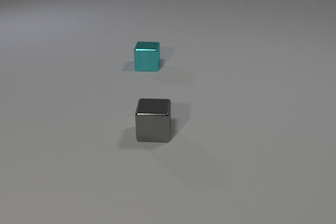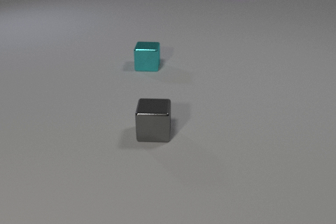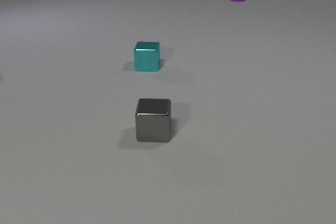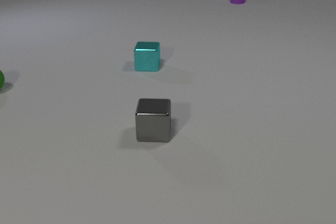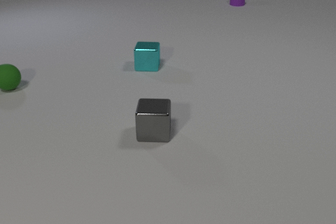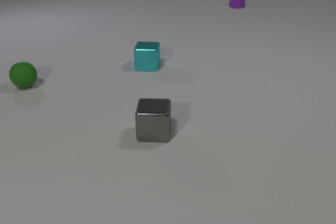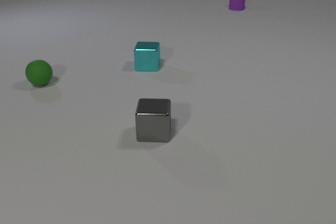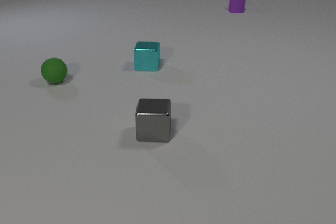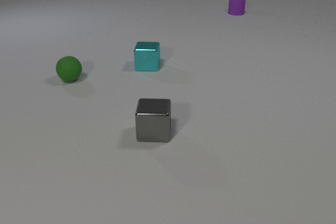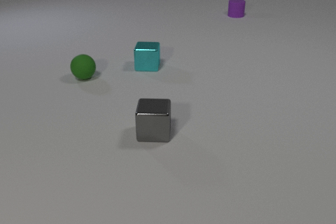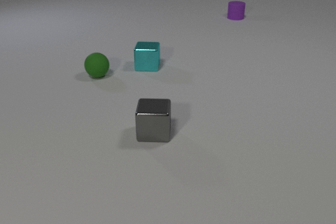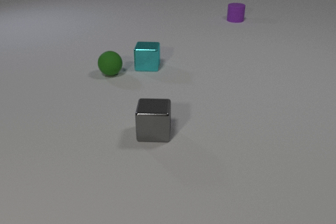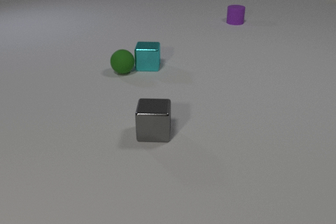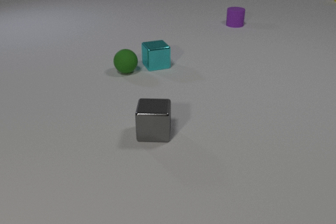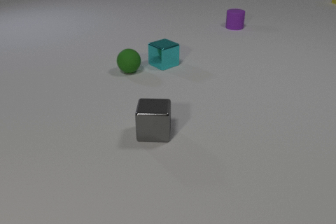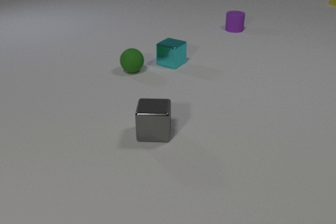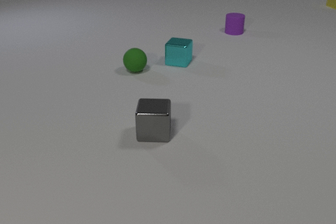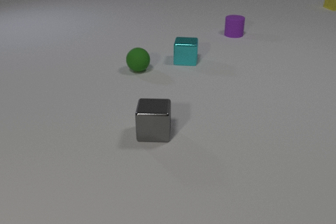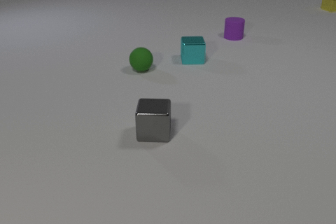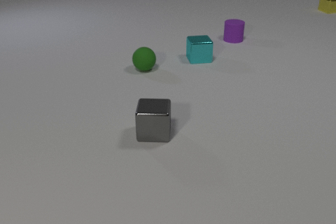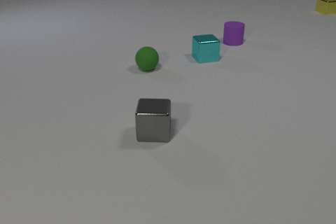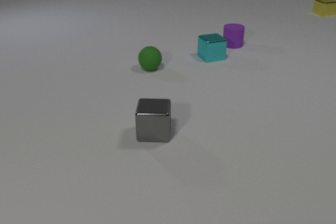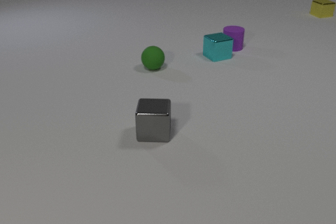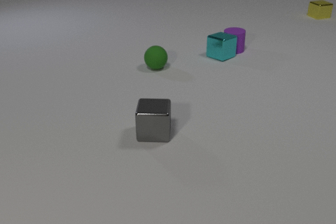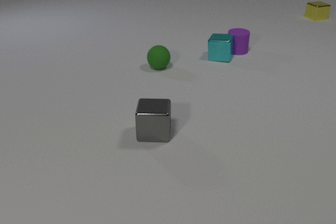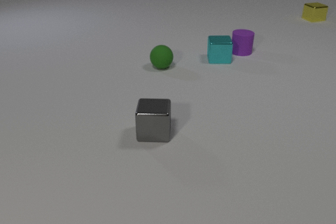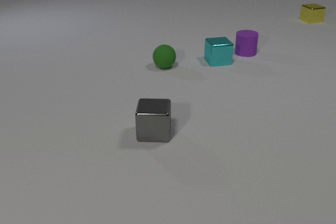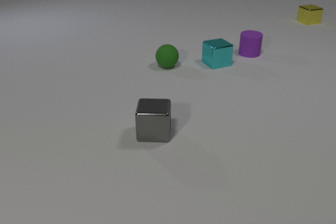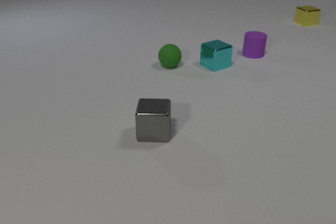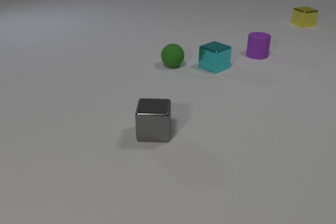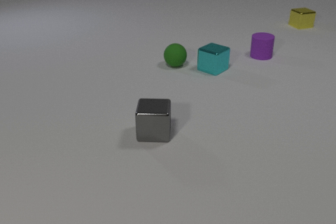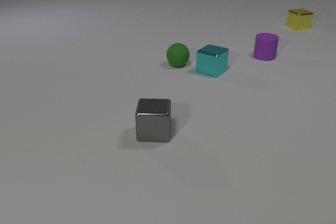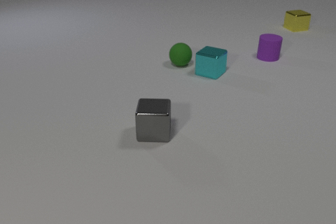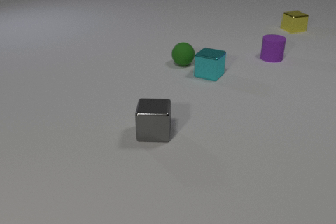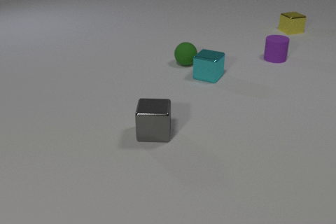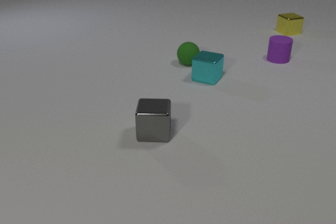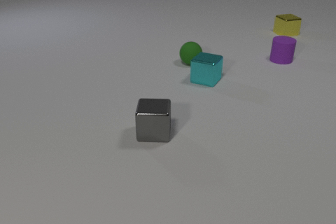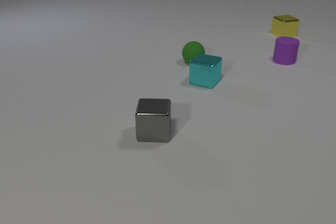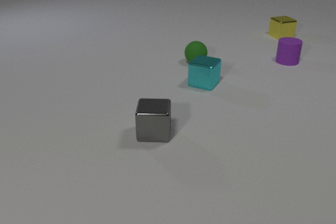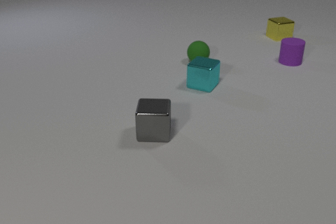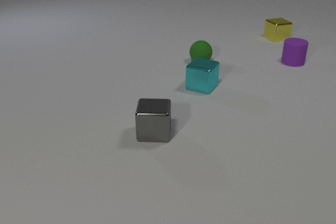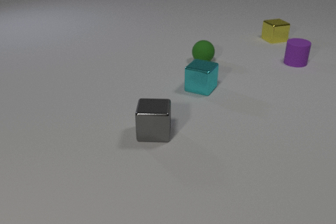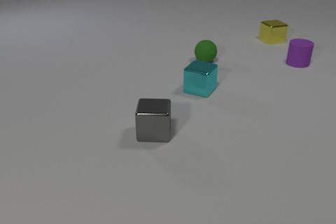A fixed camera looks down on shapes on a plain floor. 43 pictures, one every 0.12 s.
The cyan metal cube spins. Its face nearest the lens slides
to the right.
The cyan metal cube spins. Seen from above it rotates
counterclockwise.
0.00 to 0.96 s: The green rubber sphere comes in at the left edge, rolls to the right. The purple rubber cylinder slides toward the camera.
0.96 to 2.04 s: The green rubber sphere rolls to the right. The cyan metal cube slides to the right, spins so that its near face slides to the right, counterclockwise seen from above. The purple rubber cylinder slides toward the camera. The yellow metal cube comes in at the right edge, slides toward the camera. The green rubber sphere and the cyan metal cube collide.
2.04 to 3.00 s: The green rubber sphere rolls to the right. The cyan metal cube slides to the right, spins counterclockwise seen from above by about 105 degrees, its near face sliding to the right. The purple rubber cylinder slides toward the camera. The yellow metal cube slides toward the camera. The cyan metal cube and the purple rubber cylinder collide.
3.00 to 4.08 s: The green rubber sphere rolls to the right. The cyan metal cube slides toward the camera, spins counterclockwise seen from above by about 60 degrees, its near face sliding to the right. The purple rubber cylinder slides to the right. The yellow metal cube slides toward the camera and to the left.
4.08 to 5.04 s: The green rubber sphere rolls to the right and away from the camera. The cyan metal cube slides toward the camera. The purple rubber cylinder slides to the right. The yellow metal cube slides toward the camera and to the left.
Are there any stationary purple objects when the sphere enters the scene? no.
What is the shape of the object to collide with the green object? cube.
What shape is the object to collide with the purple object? cube.
